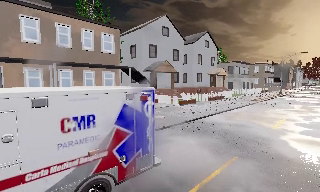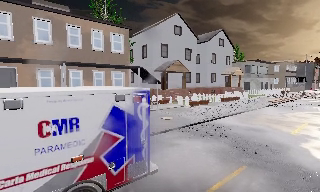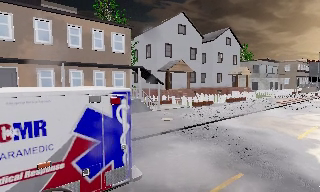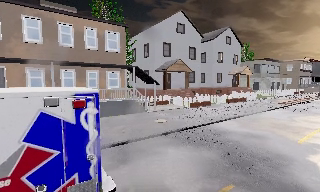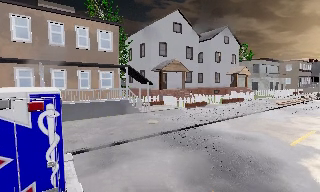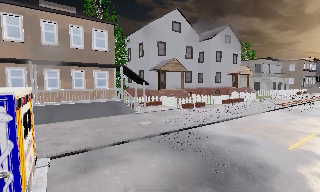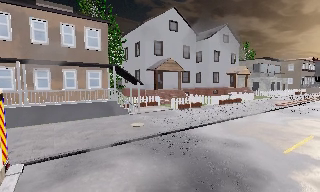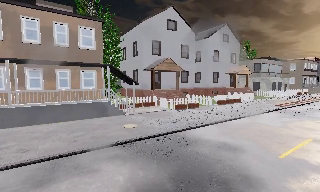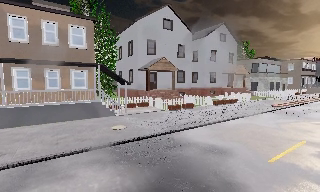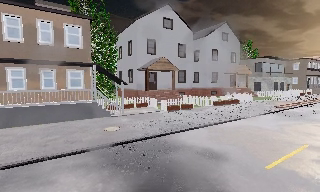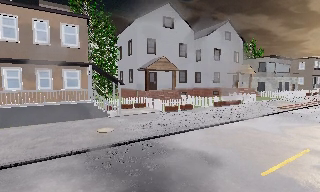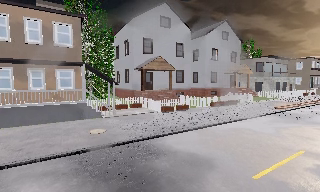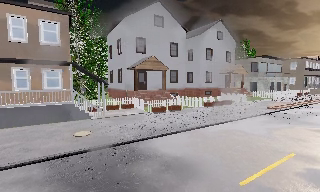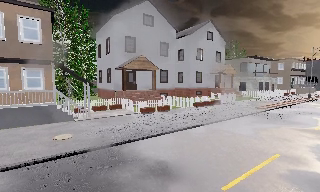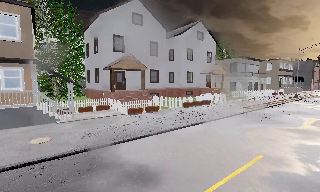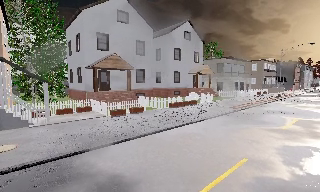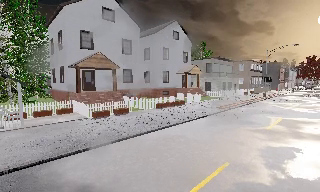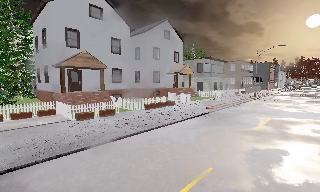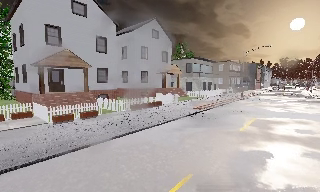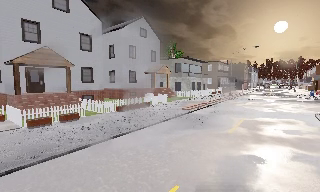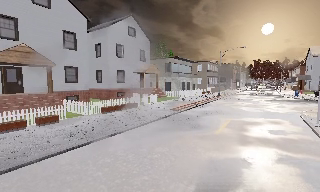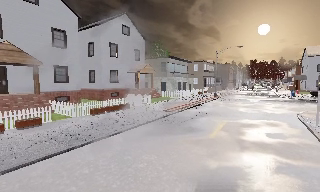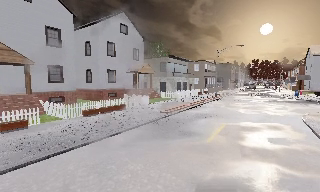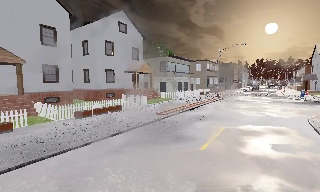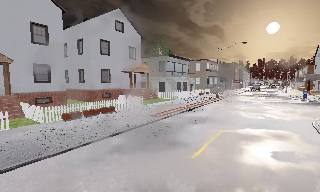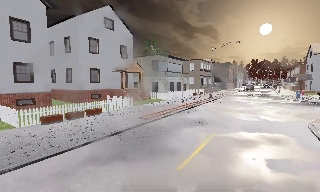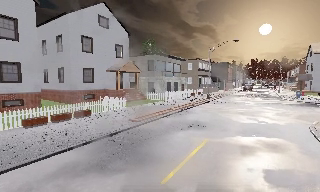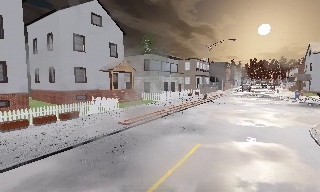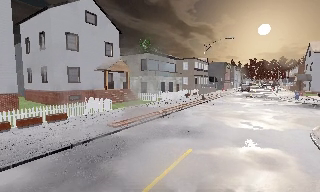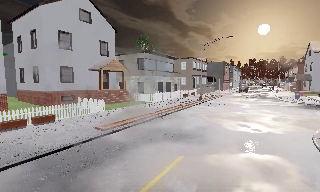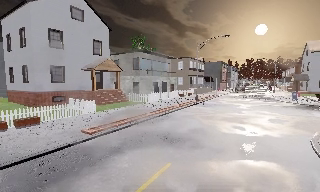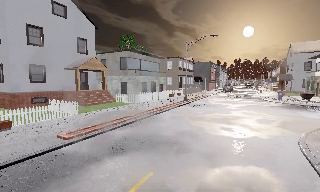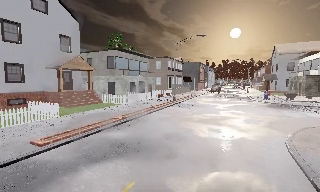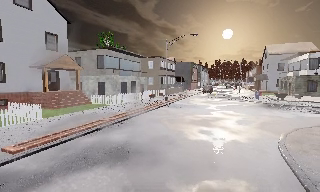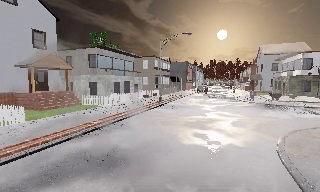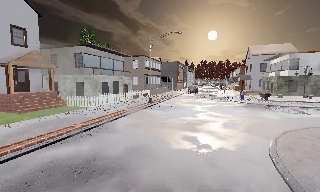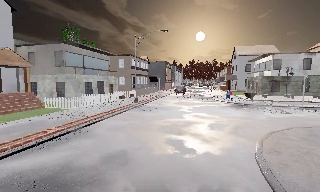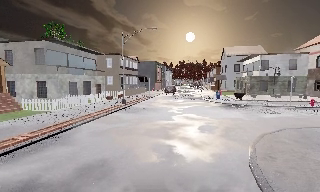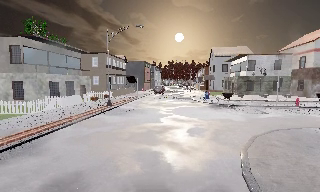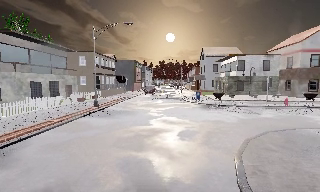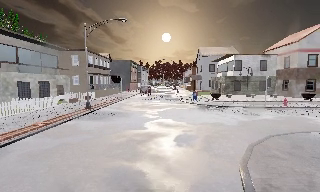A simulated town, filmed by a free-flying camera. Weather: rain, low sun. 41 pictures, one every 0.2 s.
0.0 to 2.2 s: The camera pans to its left, which is counterclockwise from overhead, by about 10 degrees. It travels to its right and forward, about 6 m, so close, fixed things drift to the left.
2.2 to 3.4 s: The camera swings to its right by about 15 degrees, and the scene slides to the left. It travels to its right and forward, about 3 m, so close, fixed things drift to the left.
3.4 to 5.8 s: The scene slides to the left, as the camera pans about 10 degrees to its right. It travels forward and to its right, about 9 m, so what stands in front looms larger.
5.8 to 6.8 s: The camera swings to its right by about 10 degrees, and the scene slides to the left. It travels forward and to its right, about 3 m, so what stands in front looms larger.
6.8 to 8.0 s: The camera swings to its right by about 20 degrees, and the scene slides to the left. It travels forward, about 3.5 m, so what stands in front looms larger.
The film runs forward here.
